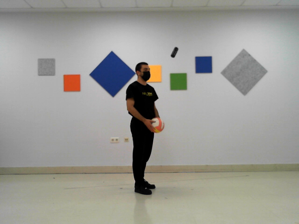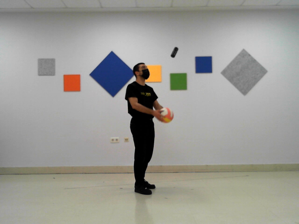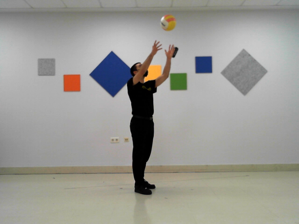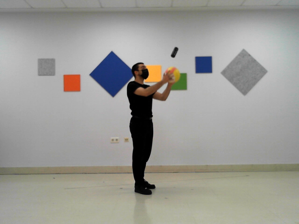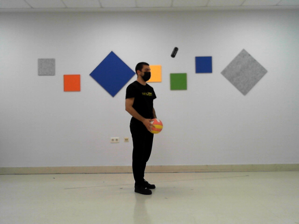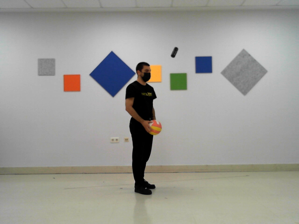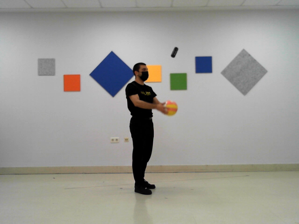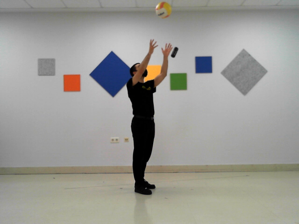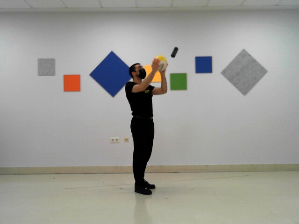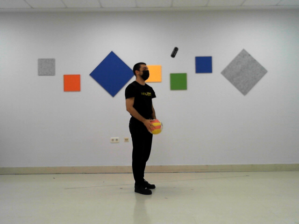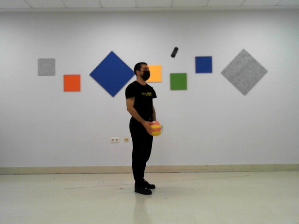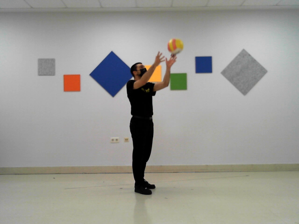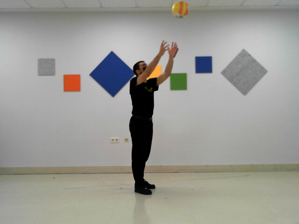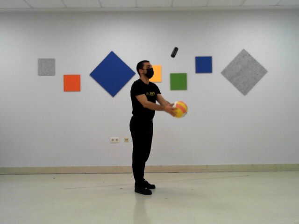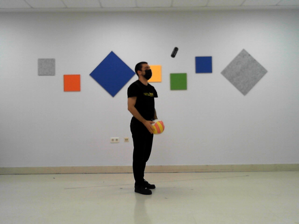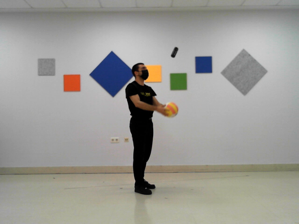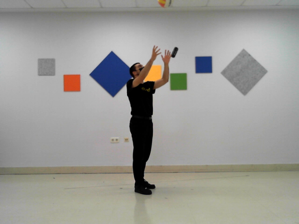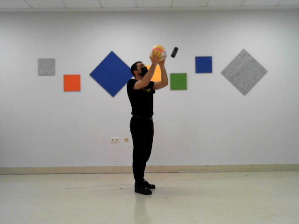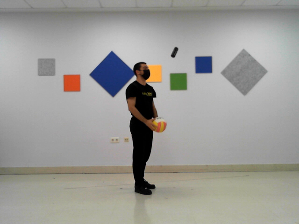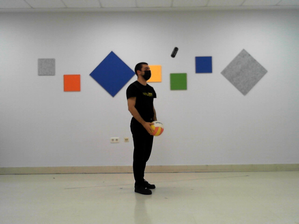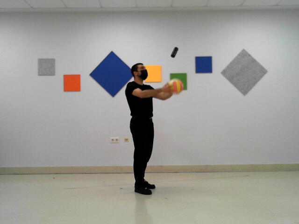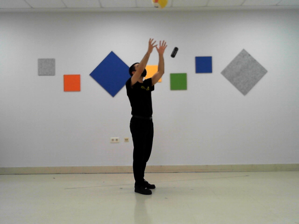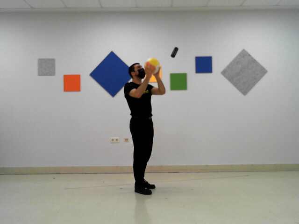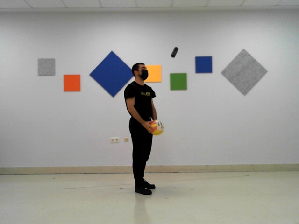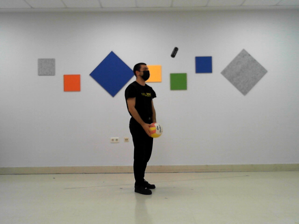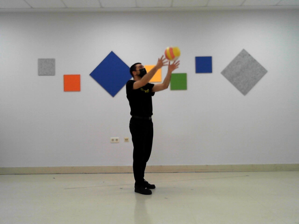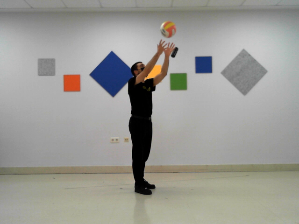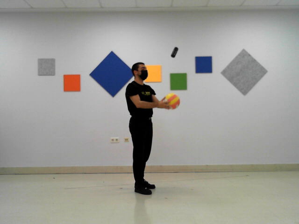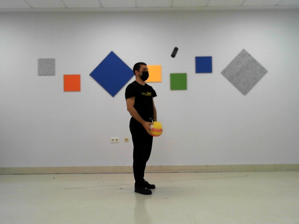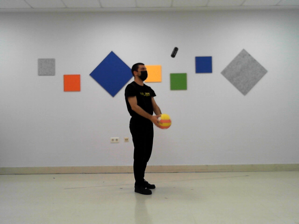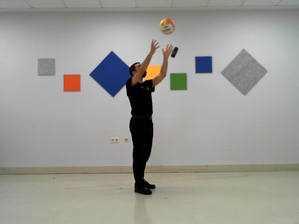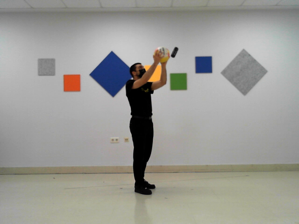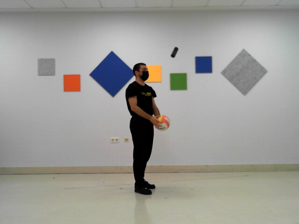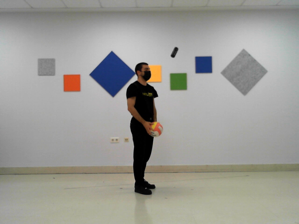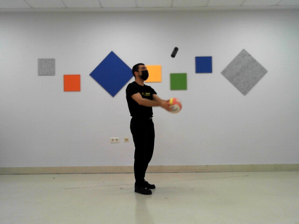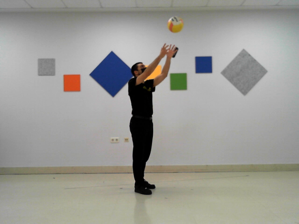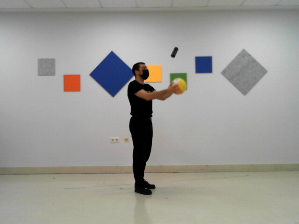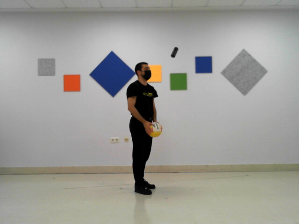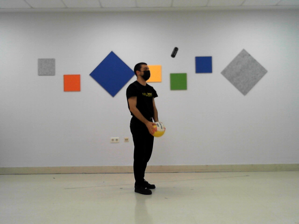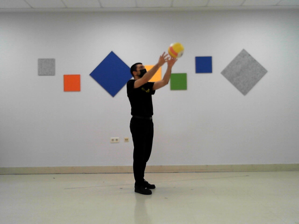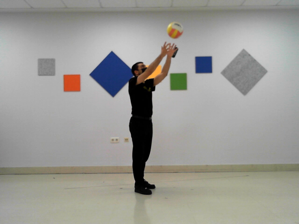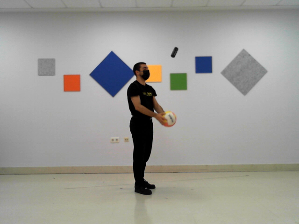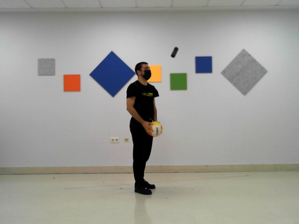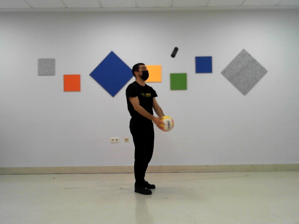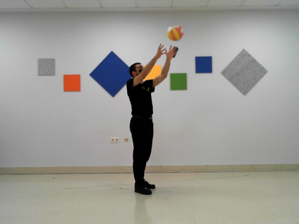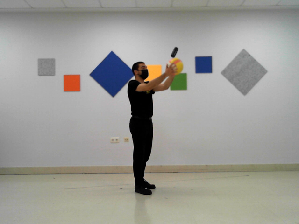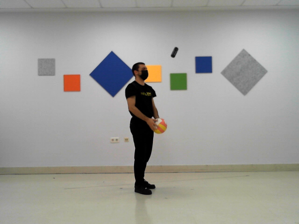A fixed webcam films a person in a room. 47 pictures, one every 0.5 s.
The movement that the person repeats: Throw up a ball and catch it.
